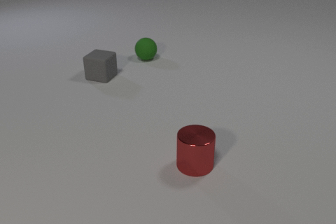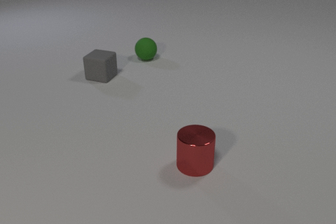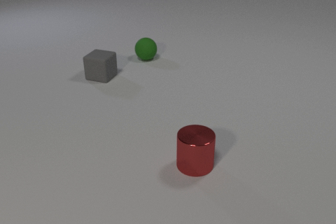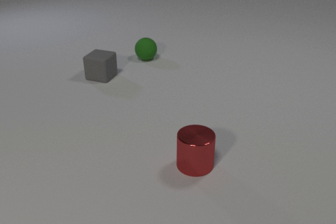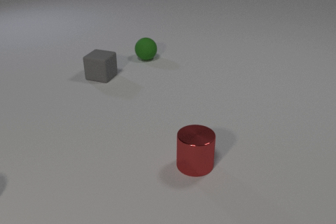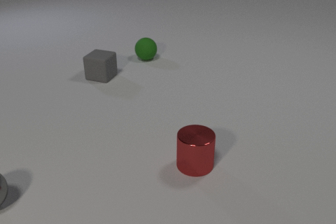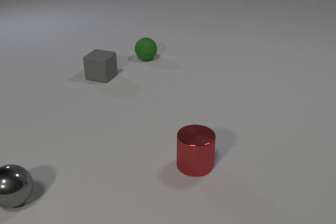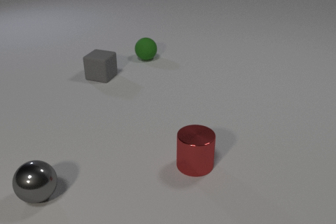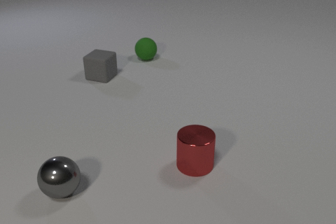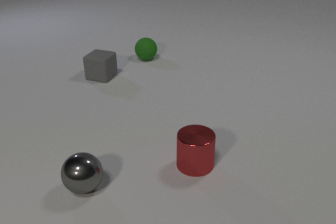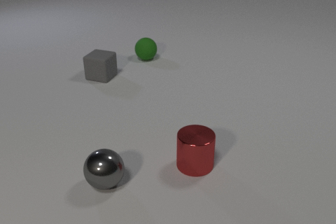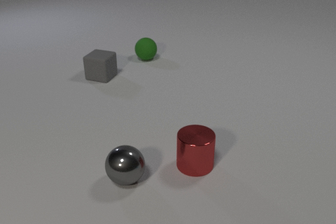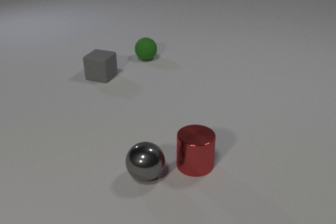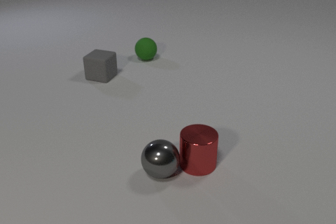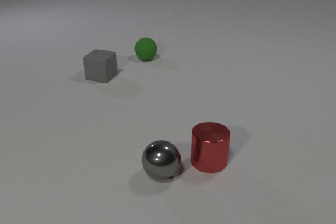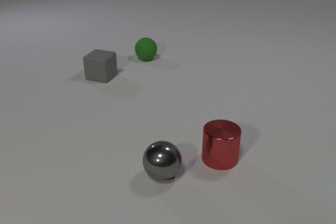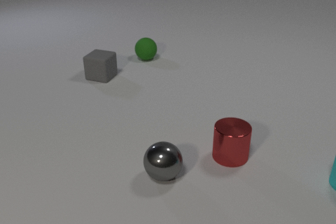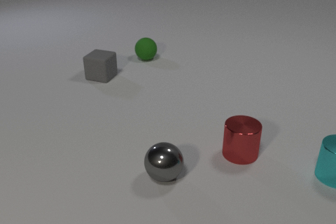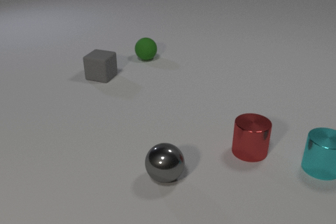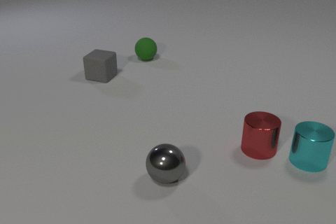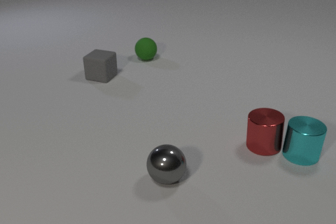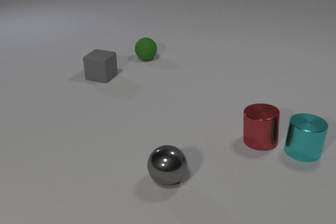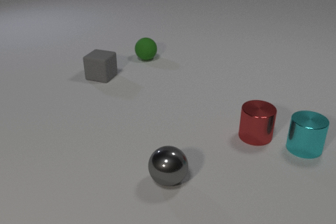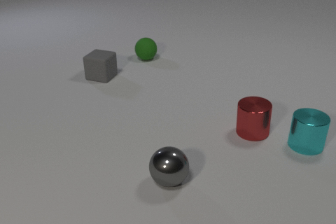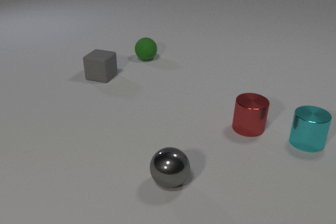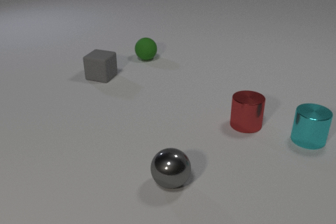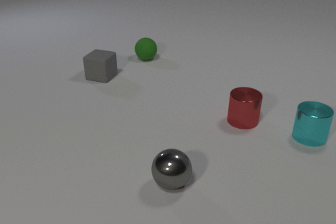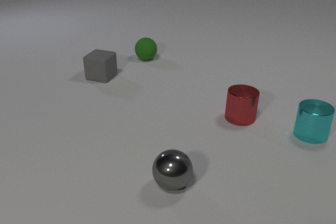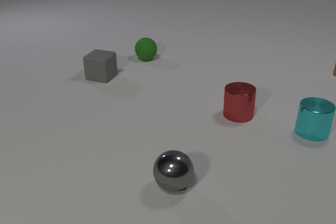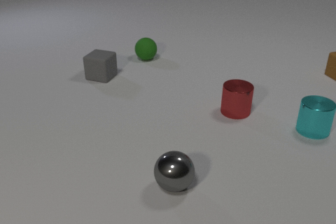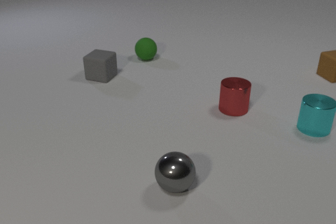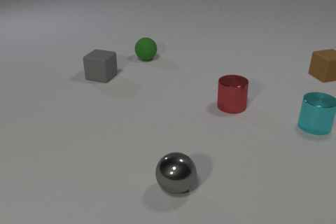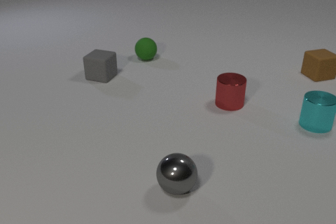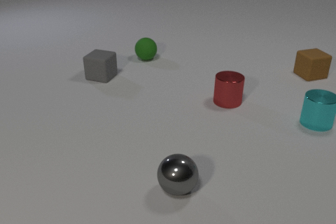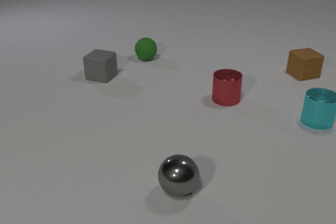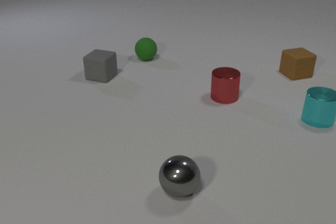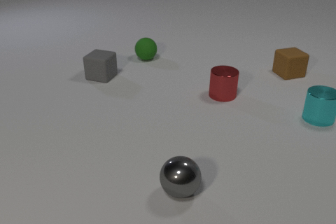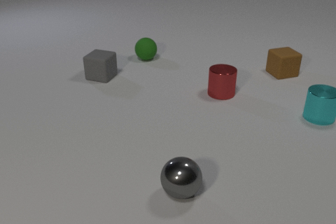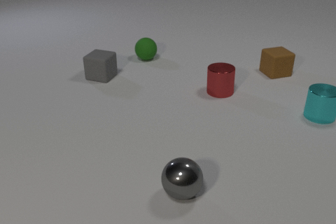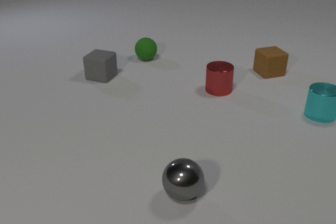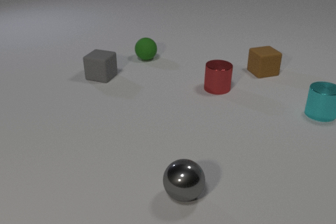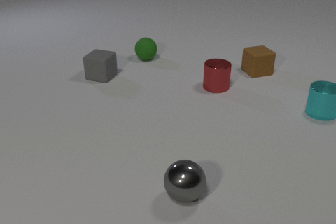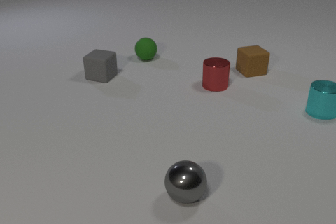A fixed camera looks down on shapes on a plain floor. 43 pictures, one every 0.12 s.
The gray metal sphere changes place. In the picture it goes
to the right.
The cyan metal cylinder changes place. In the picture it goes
away from the camera.
0.00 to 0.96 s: The gray metal sphere comes in at the left edge, rolls to the right.
0.96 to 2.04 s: The gray metal sphere rolls to the right. The red metal cylinder slides to the right and away from the camera. The cyan metal cylinder comes in at the right edge, slides to the left and away from the camera. The gray metal sphere and the red metal cylinder collide.
2.04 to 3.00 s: The gray metal sphere rolls toward the camera. The red metal cylinder slides away from the camera. The cyan metal cylinder slides away from the camera and to the left. The red metal cylinder and the cyan metal cylinder collide.
3.00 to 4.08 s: The gray metal sphere rolls toward the camera. The red metal cylinder slides away from the camera and to the left. The cyan metal cylinder slides away from the camera. The brown rubber cube comes in at the right edge, slides to the left.
4.08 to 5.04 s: The gray metal sphere rolls toward the camera. The red metal cylinder slides away from the camera. The cyan metal cylinder slides away from the camera. The brown rubber cube slides to the left.
How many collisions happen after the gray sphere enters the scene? 2.
What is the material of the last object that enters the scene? rubber.
How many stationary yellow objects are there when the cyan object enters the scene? 0.
